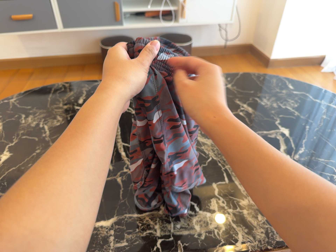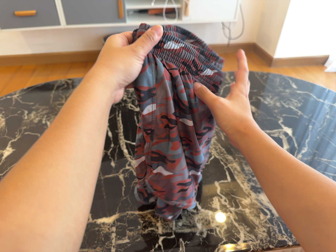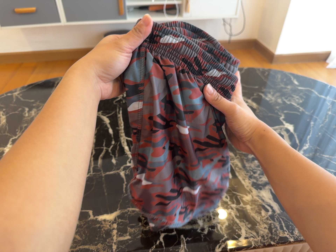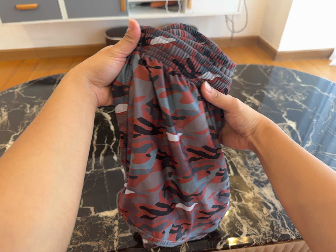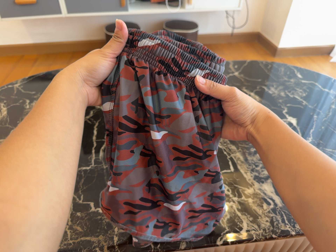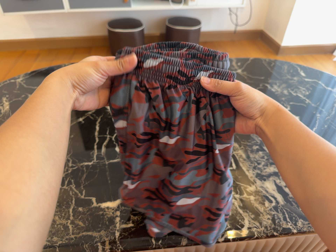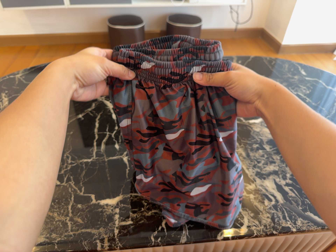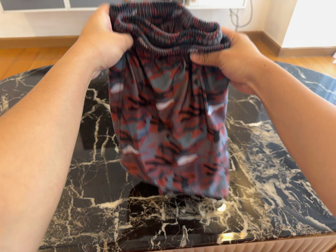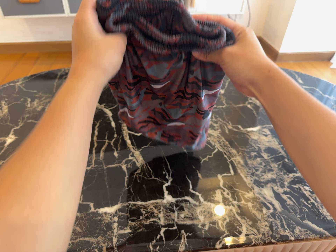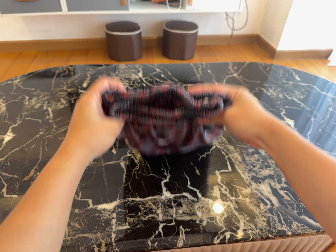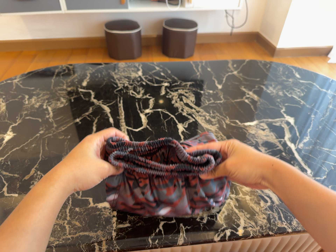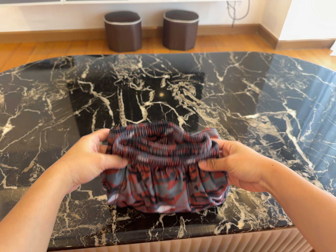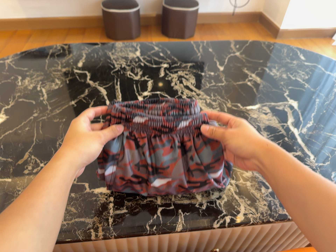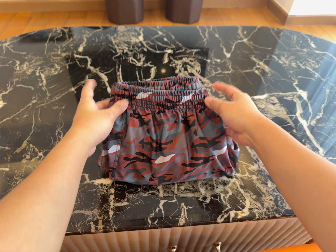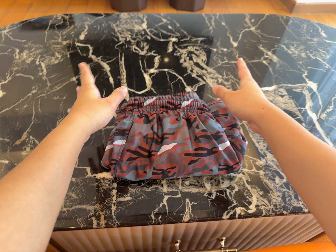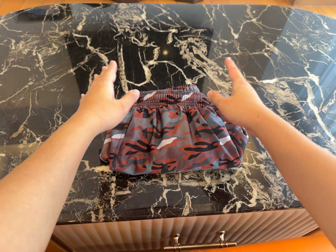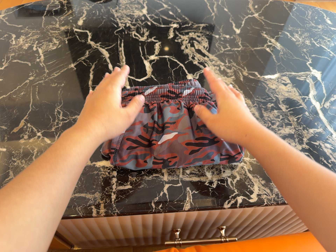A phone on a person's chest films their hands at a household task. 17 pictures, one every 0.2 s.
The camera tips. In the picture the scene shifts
upward.
0.0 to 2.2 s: The camera shifts only a little, or ends up much as it began.
2.2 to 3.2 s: The camera travels forward, about 7 cm, so what stands in front looms larger. Its aim tips toward the bottom of its view by about 10 degrees, and the scene shifts upward.
The film runs forward here.
